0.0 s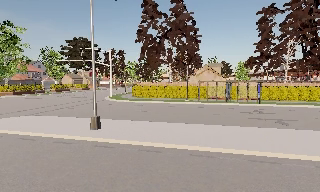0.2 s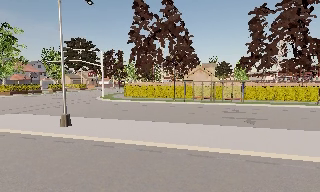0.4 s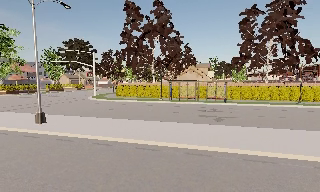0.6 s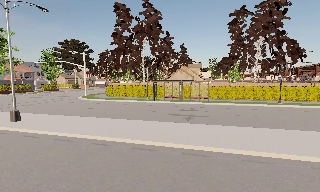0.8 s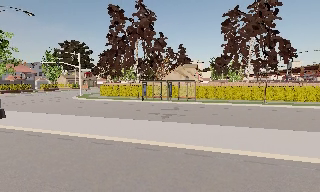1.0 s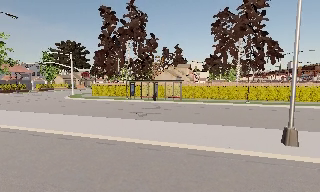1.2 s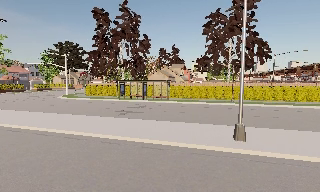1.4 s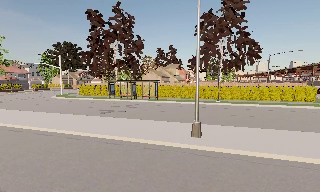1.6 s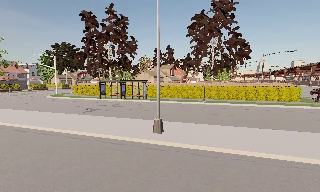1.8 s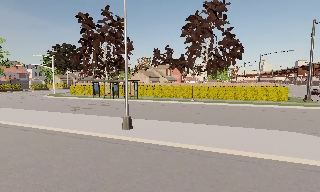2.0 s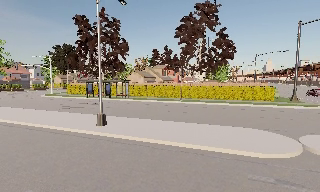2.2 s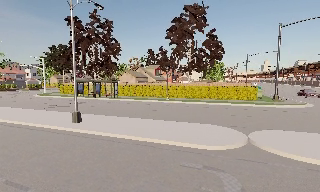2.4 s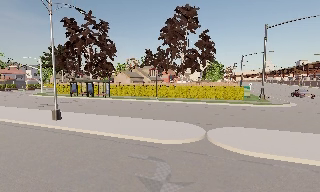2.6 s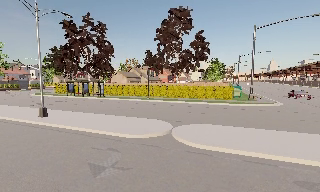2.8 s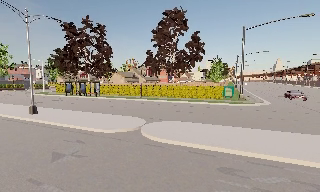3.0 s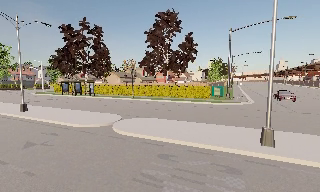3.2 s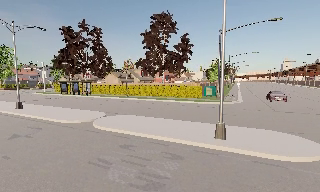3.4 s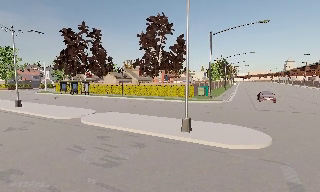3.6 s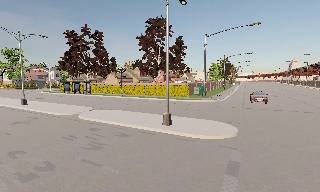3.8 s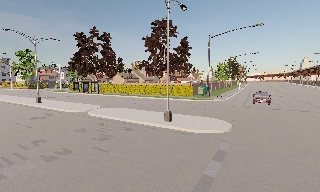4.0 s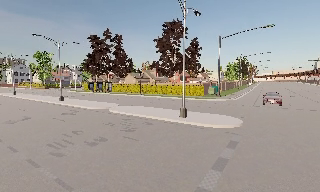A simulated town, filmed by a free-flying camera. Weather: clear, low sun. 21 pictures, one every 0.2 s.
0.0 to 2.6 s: The camera travels to its right, about 25 m, so close, fixed things drift to the left.
2.6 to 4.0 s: The camera pans to its left, which is counterclockwise from overhead, by about 10 degrees. It travels to its right and backward, about 11 m, so close, fixed things drift to the left. It loses speed.
The film runs forward here.
